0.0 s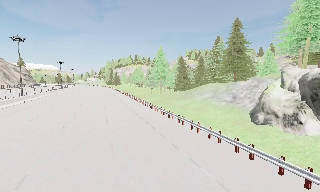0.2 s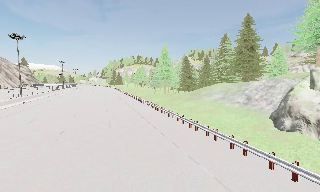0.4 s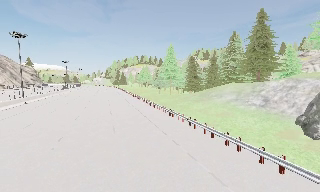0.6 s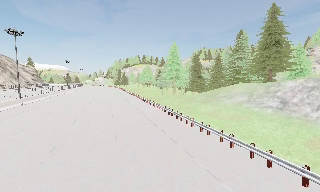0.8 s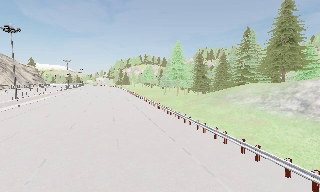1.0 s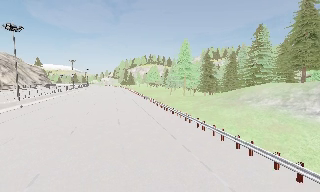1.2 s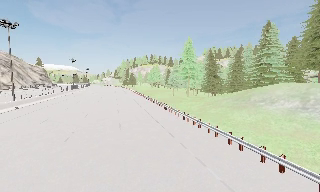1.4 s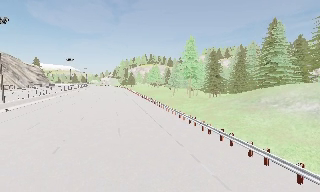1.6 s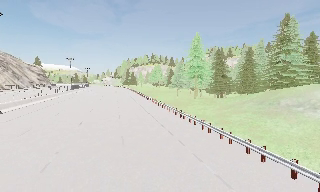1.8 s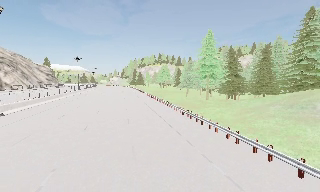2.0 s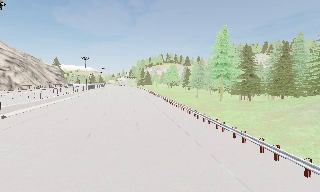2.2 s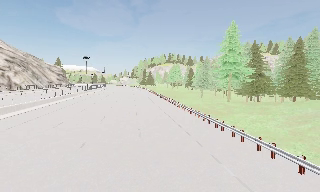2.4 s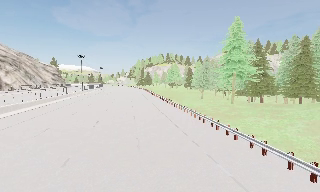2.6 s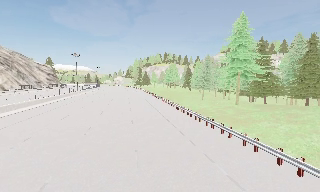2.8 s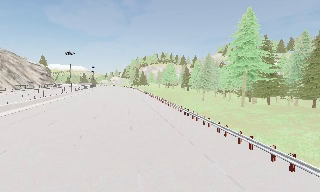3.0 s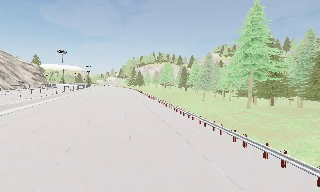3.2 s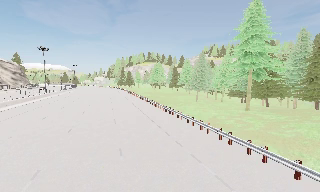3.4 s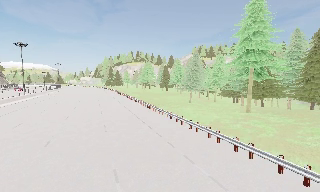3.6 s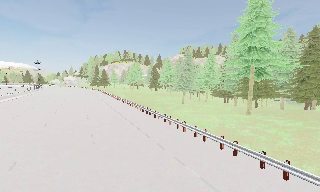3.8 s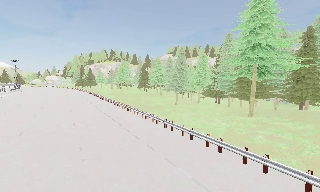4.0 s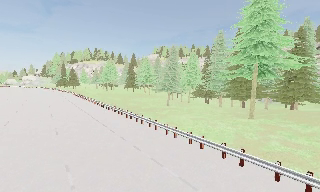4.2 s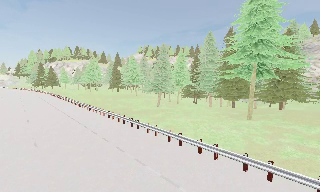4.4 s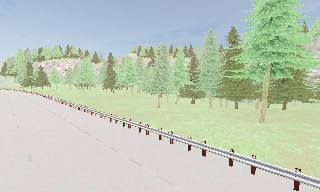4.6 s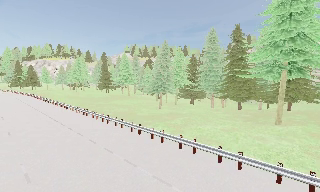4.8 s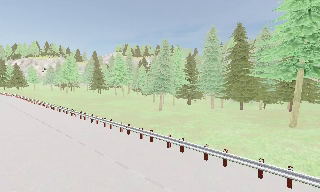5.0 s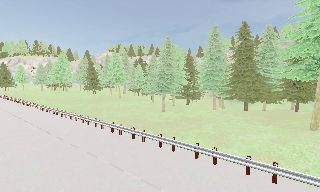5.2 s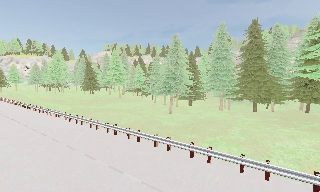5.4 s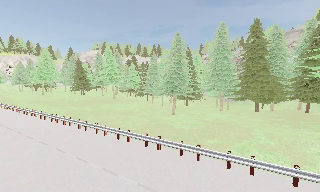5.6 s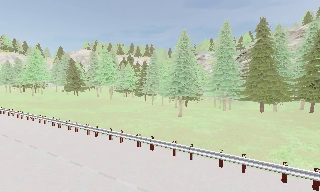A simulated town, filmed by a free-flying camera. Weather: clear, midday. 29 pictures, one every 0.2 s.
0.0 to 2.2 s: The camera swings to its left by about 10 degrees, and the scene slides to the right. It travels forward, about 19 m, so what stands in front looms larger.
2.2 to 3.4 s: The camera pans to its right, which is clockwise from overhead, by about 10 degrees. It travels forward, about 13 m, so what stands in front looms larger.
3.4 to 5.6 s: The camera pans to its right, which is clockwise from overhead, by about 40 degrees. It travels forward and to its left, about 25 m.
The film runs forward here.
